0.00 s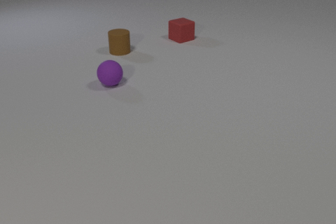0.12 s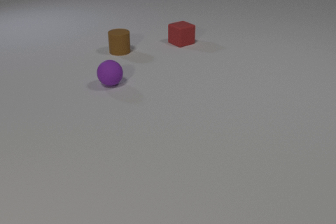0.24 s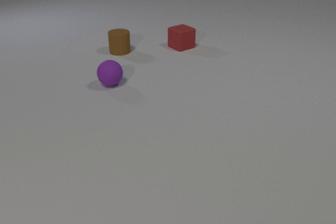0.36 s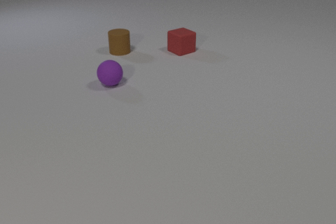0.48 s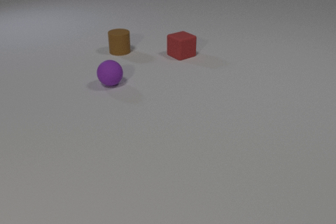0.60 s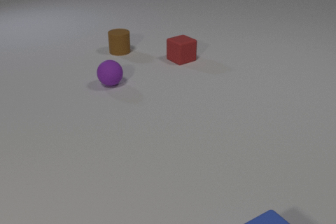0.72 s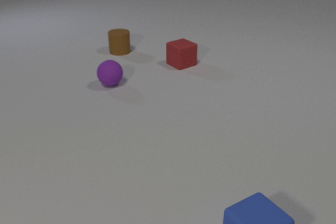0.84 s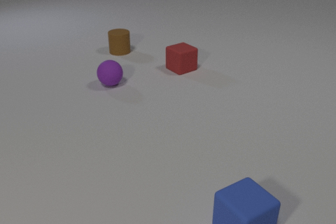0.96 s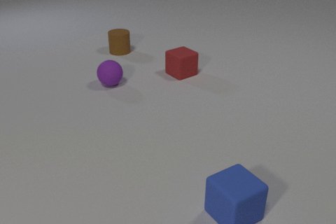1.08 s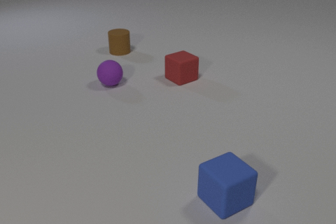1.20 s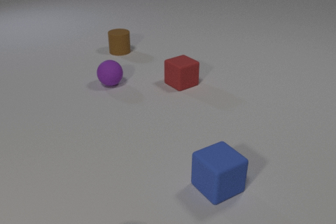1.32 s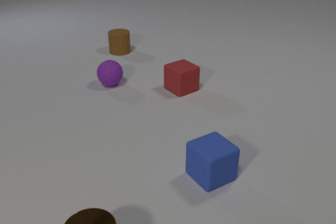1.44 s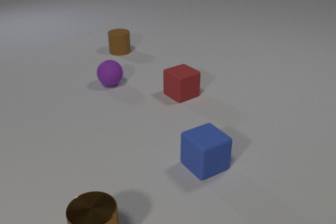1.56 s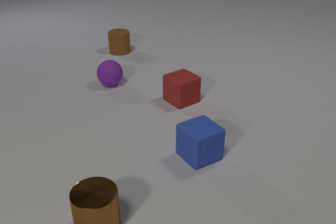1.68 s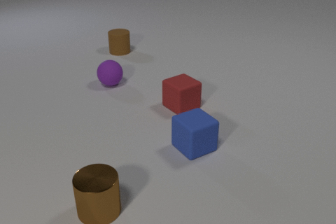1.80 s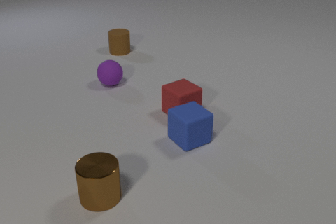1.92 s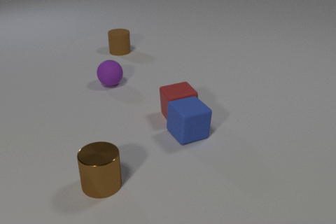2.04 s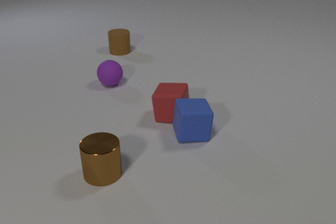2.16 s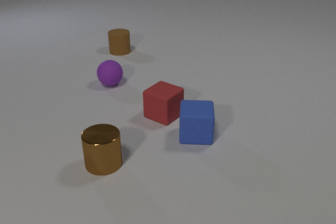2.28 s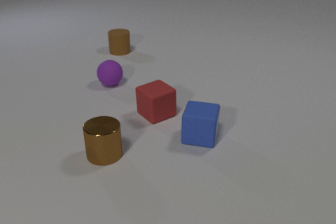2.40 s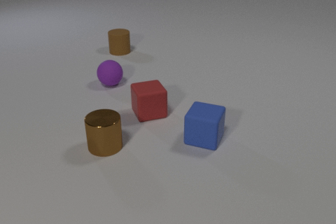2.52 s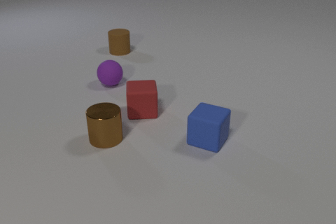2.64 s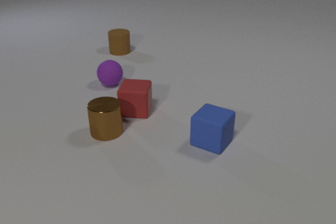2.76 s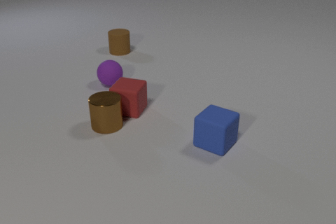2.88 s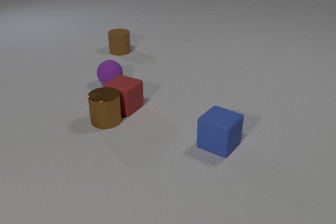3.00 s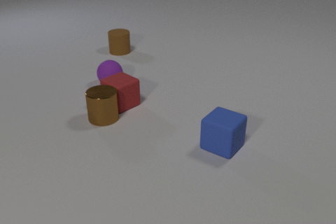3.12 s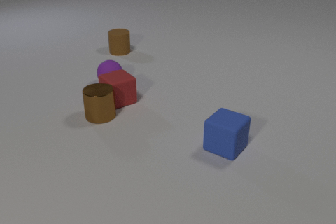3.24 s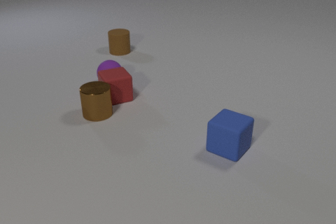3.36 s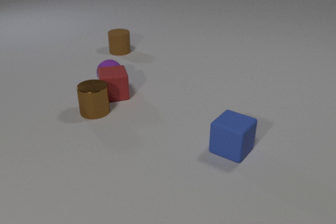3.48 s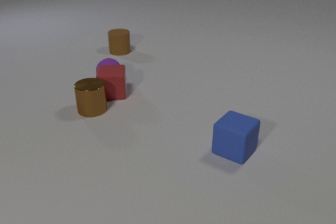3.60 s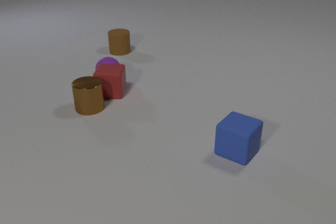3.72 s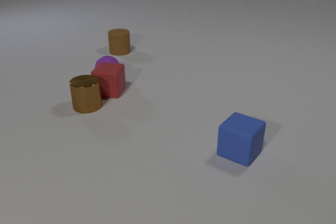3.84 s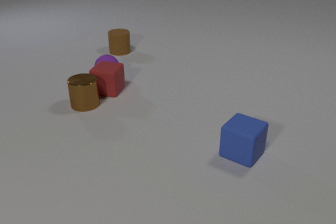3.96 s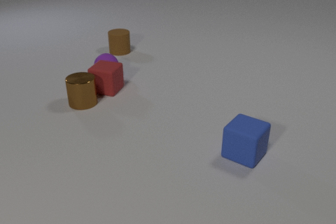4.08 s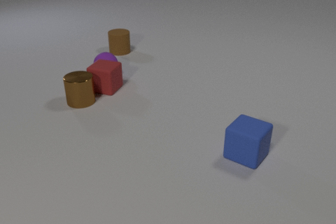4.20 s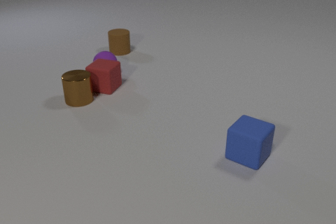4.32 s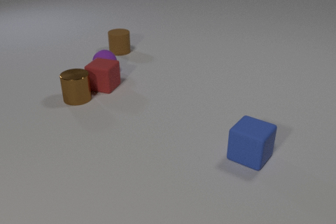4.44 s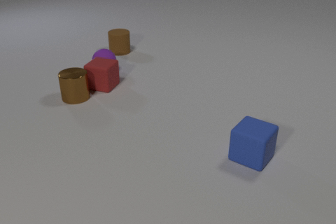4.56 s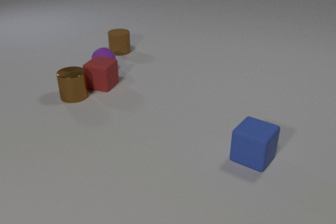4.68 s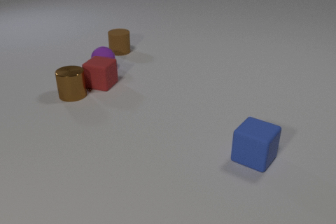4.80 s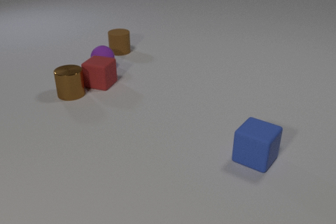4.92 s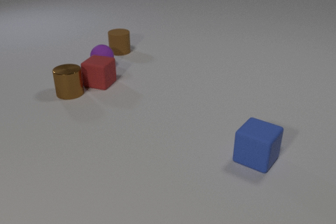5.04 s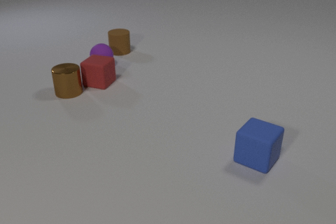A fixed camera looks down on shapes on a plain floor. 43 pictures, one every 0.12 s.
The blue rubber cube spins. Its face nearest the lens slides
to the left.
The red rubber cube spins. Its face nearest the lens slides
to the left.
0.00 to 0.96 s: The blue rubber cube comes in at the bottom edge, slides away from the camera and to the left. The red rubber cube slides toward the camera.
0.96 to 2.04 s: The blue rubber cube slides away from the camera, spins clockwise seen from above by about 30 degrees, its near face sliding to the left. The red rubber cube slides toward the camera, spins clockwise seen from above by about 60 degrees, its near face sliding to the left. The brown metal cylinder comes in at the bottom edge, slides away from the camera. The blue rubber cube and the red rubber cube collide.
2.04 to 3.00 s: The blue rubber cube slides to the right and toward the camera, spins so that its near face slides to the left, clockwise seen from above. The red rubber cube slides to the left and away from the camera, spins so that its near face slides to the left, clockwise seen from above. The brown metal cylinder slides away from the camera. The red rubber cube and the brown metal cylinder collide.
3.00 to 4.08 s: The blue rubber cube slides to the right and toward the camera. The red rubber cube slides away from the camera and to the left, spins clockwise seen from above by about 60 degrees, its near face sliding to the left. The brown metal cylinder slides away from the camera and to the left. The purple rubber sphere rolls away from the camera. The red rubber cube and the purple rubber sphere collide.
4.08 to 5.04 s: The blue rubber cube slides to the right. The red rubber cube slides away from the camera and to the left. The brown metal cylinder slides away from the camera and to the left. The purple rubber sphere rolls away from the camera.
What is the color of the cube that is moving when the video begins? red.
Are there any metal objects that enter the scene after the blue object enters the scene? yes.
How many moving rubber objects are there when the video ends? 3.
